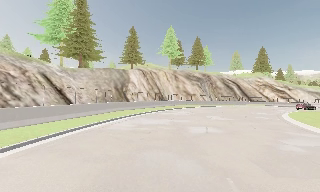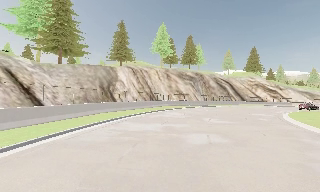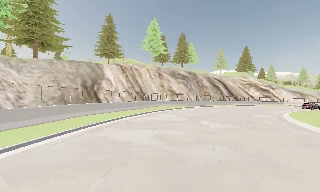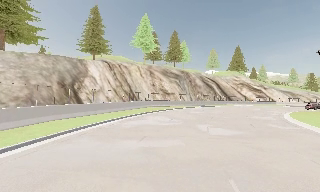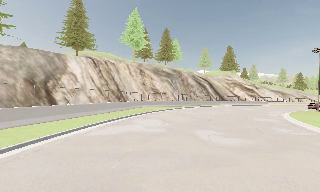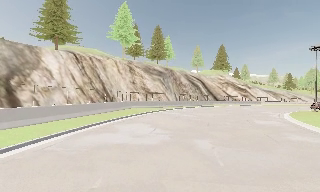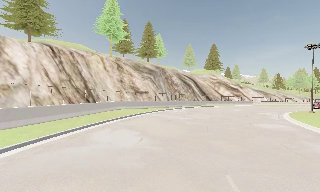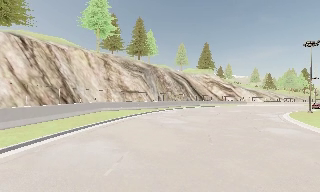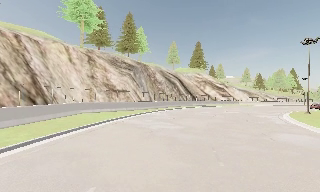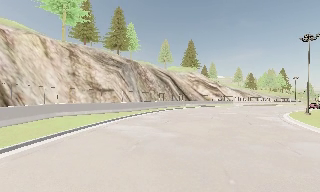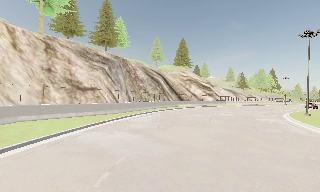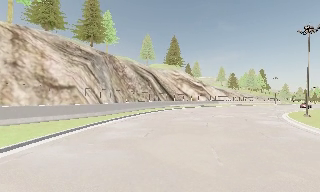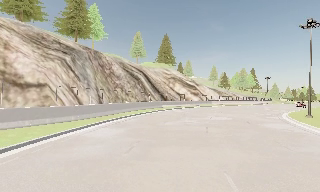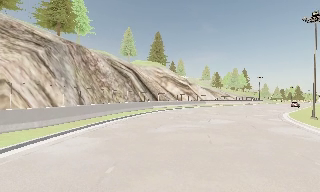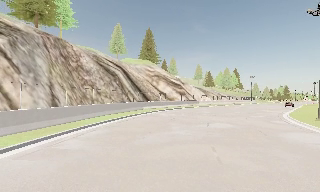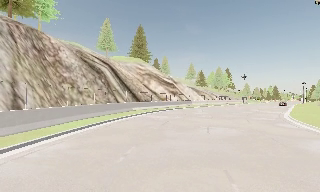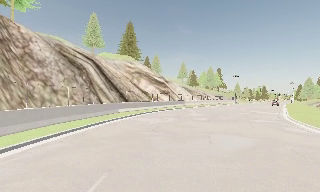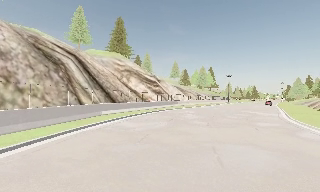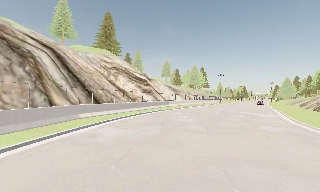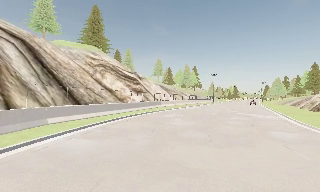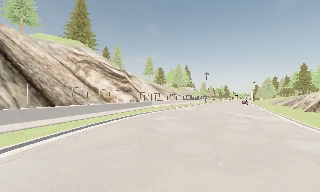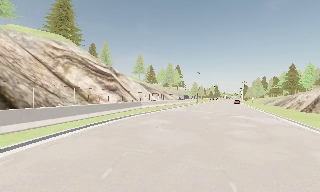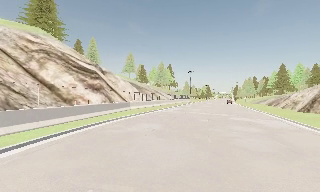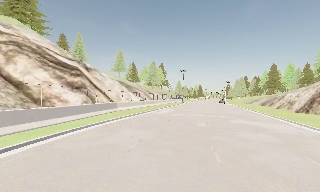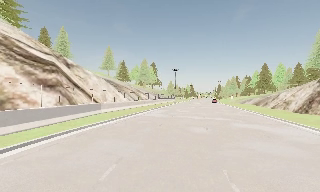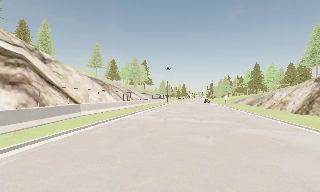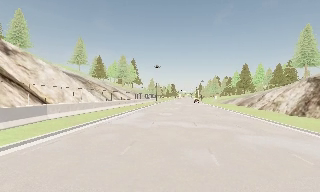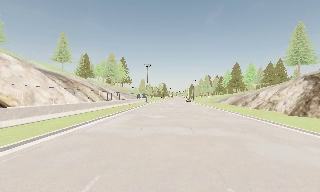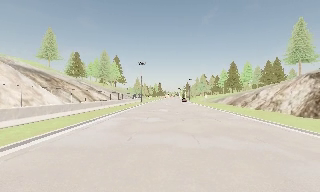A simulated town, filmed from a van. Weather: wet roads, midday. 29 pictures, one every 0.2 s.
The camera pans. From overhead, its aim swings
clockwise.
The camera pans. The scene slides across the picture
to the left.
0.0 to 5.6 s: The camera swings to its right by about 85 degrees, and the scene slides to the left. It travels forward, about 70 m.
The film runs forward here.
